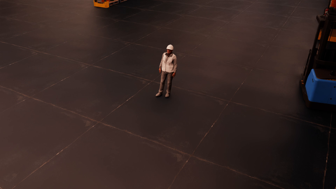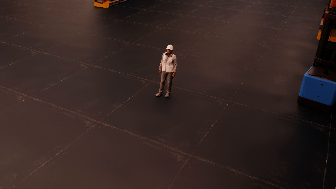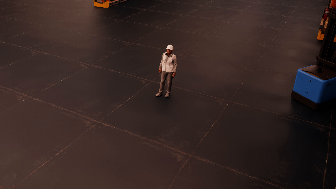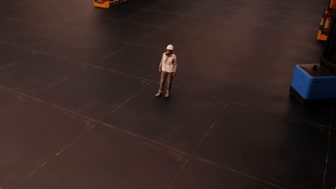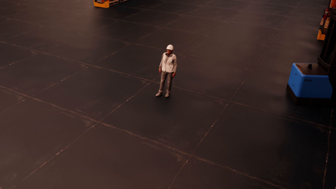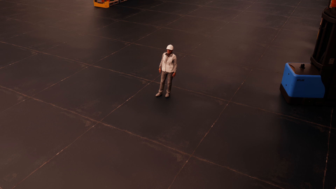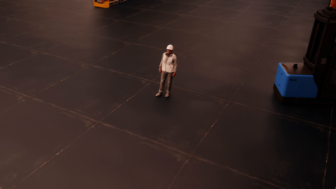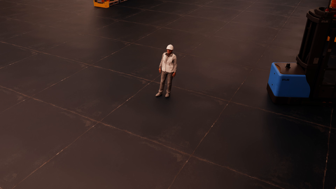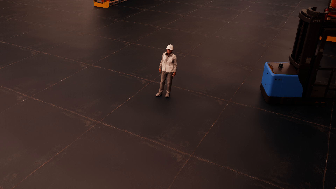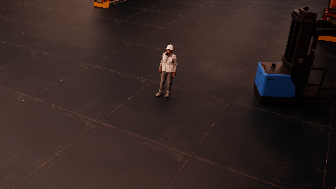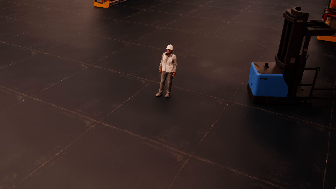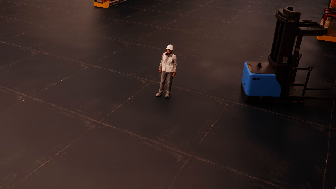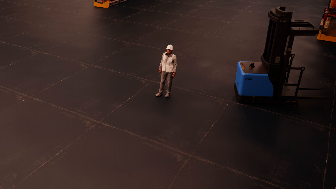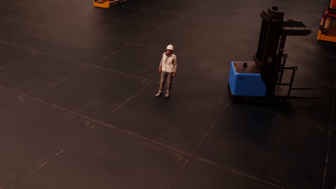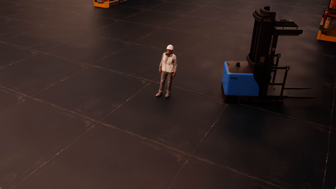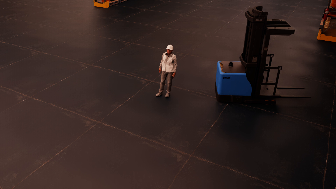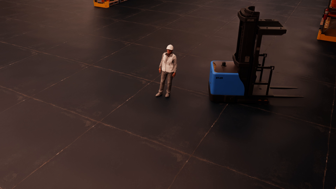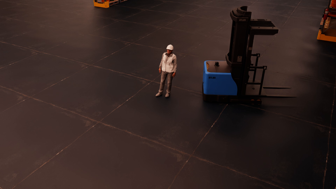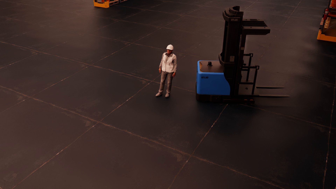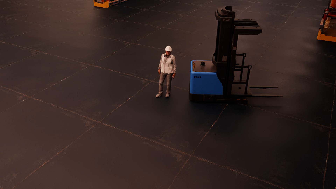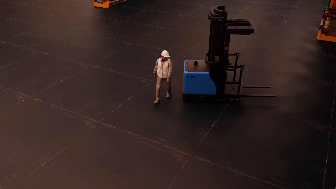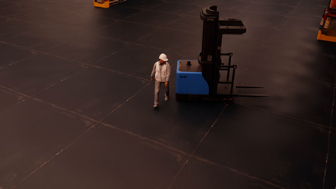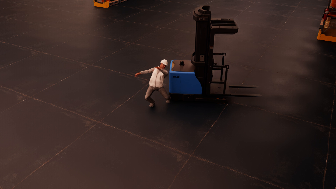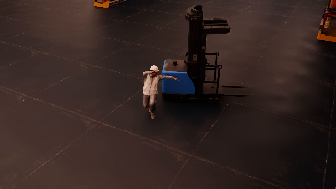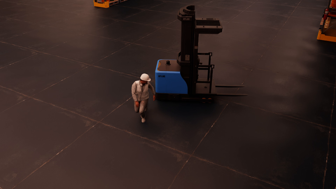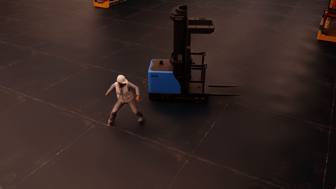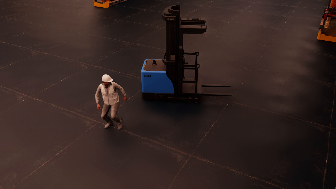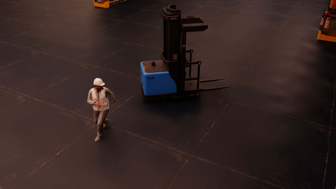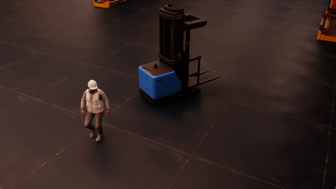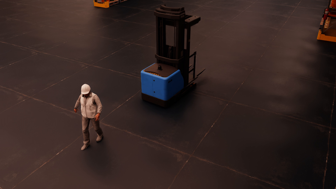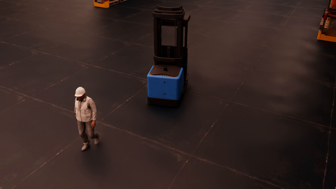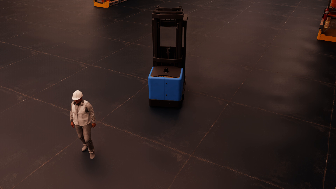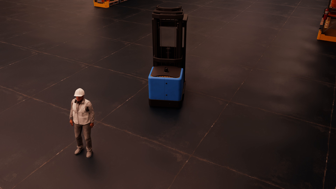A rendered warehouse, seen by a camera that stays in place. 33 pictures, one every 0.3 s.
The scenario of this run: Near miss between a forklift and a person.
